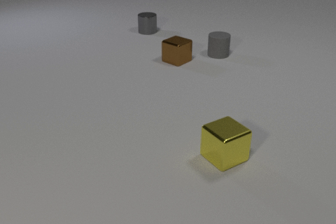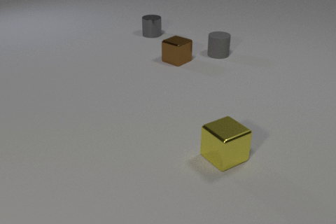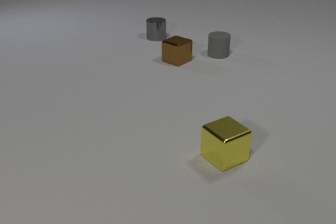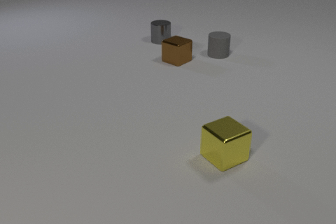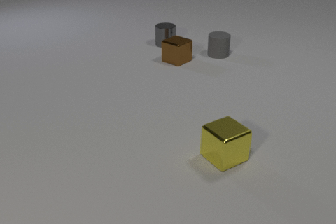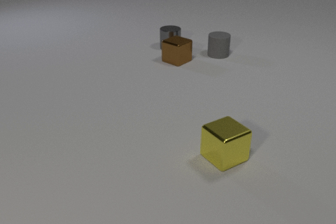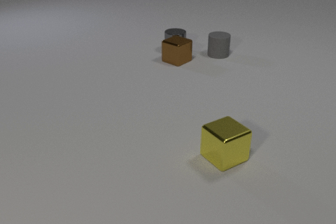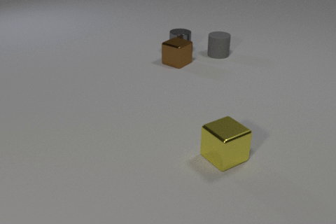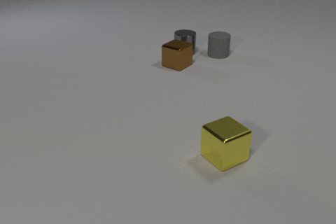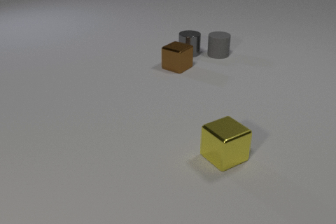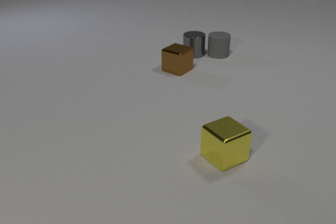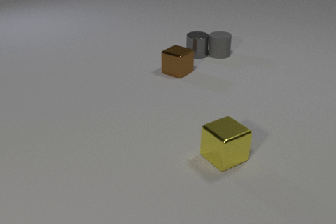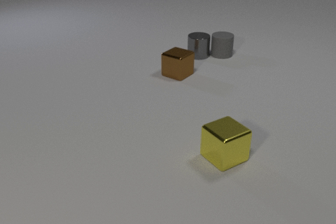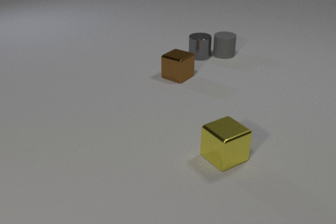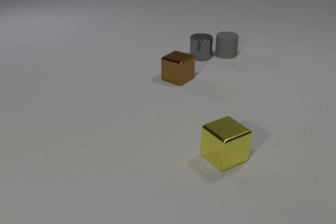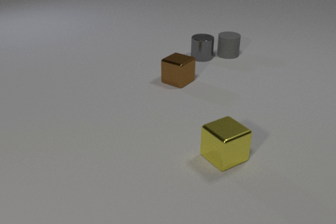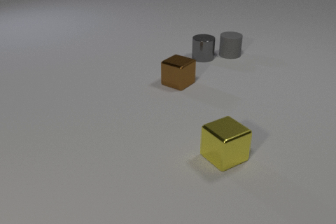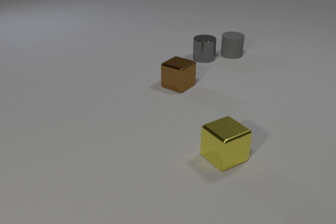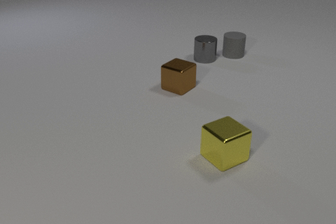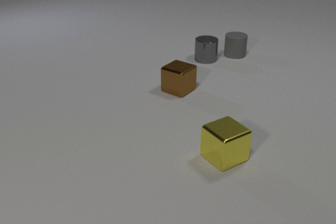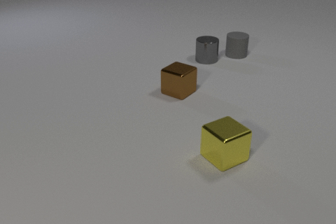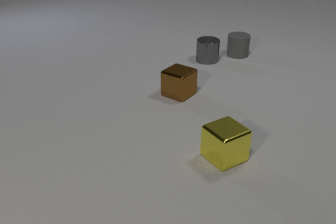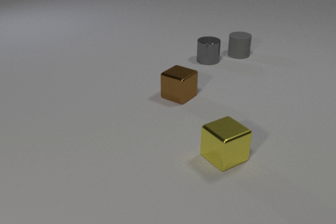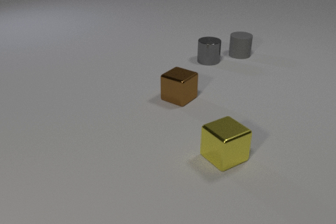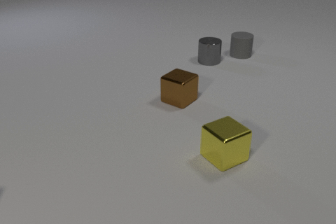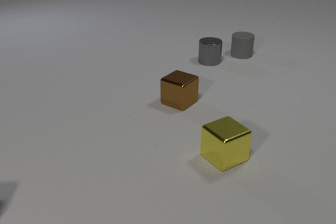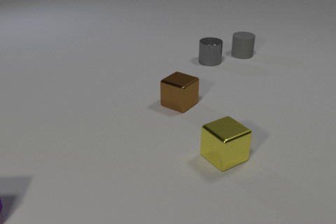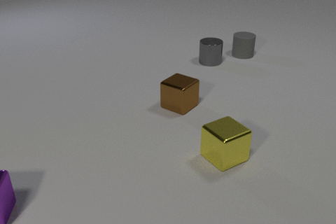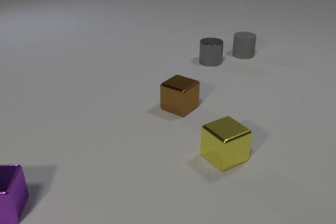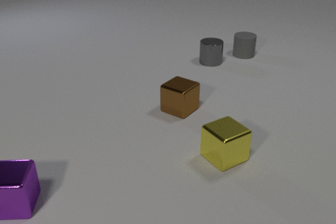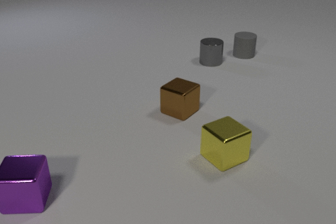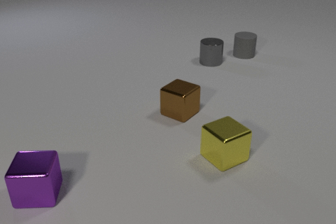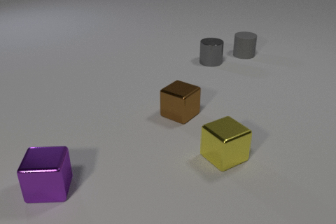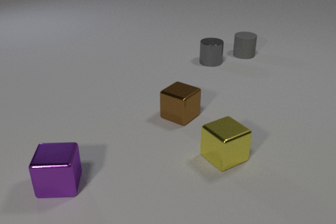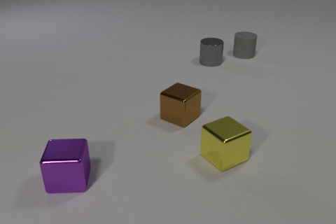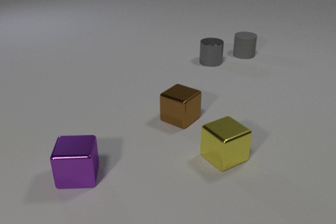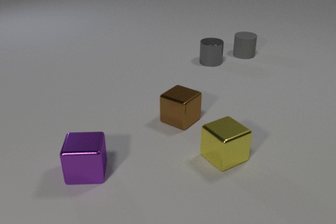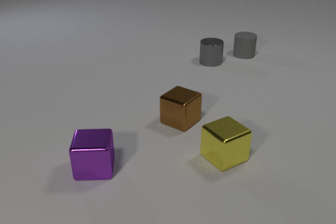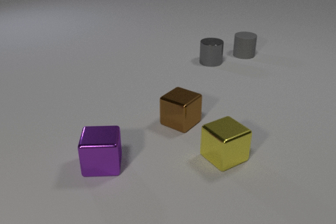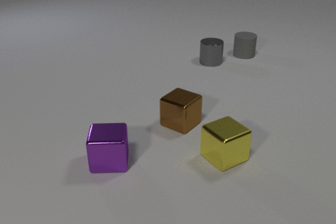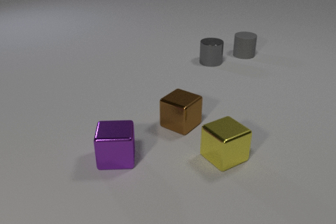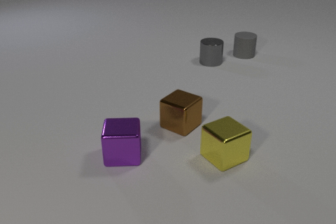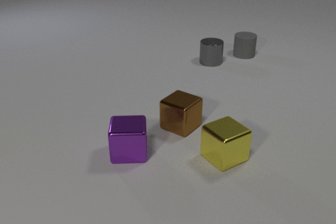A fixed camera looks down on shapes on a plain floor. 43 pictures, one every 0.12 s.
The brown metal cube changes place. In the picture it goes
toward the camera.
0.00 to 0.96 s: The gray metal cylinder slides toward the camera and to the right. The brown metal cube slides toward the camera. The gray metal cylinder and the brown metal cube collide.
0.96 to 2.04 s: The gray metal cylinder slides to the right and toward the camera. The brown metal cube slides toward the camera. The gray rubber cylinder slides to the right. The gray metal cylinder and the gray rubber cylinder collide.
2.04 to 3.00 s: The gray metal cylinder slides toward the camera and to the right. The brown metal cube slides toward the camera. The gray rubber cylinder slides to the right.
3.00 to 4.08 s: The brown metal cube slides toward the camera. The purple metal cube comes in at the left edge, slides to the right.
4.08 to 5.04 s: The brown metal cube slides toward the camera. The purple metal cube slides to the right and away from the camera.
How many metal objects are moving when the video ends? 2.
How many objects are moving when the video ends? 2.
What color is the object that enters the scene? purple.
